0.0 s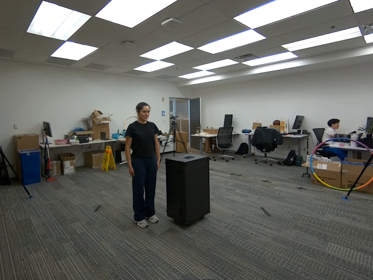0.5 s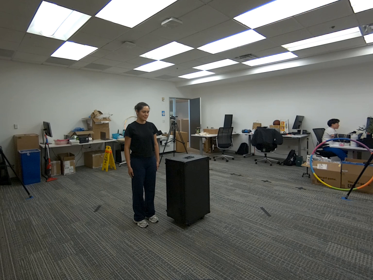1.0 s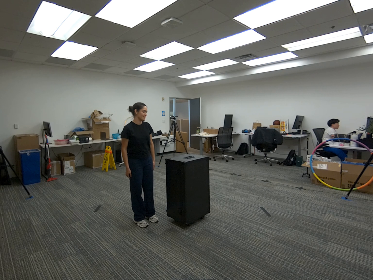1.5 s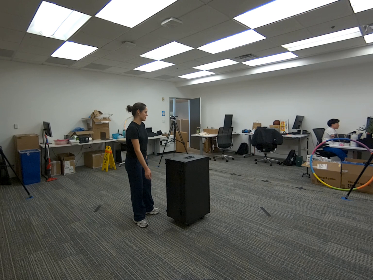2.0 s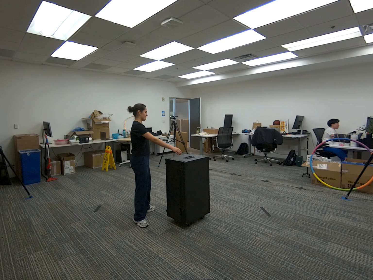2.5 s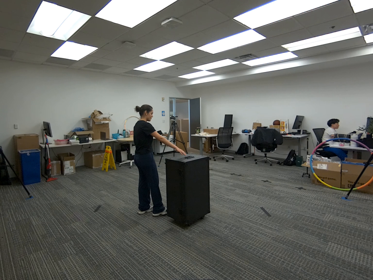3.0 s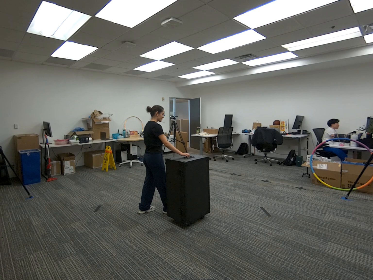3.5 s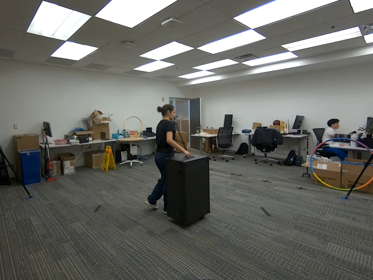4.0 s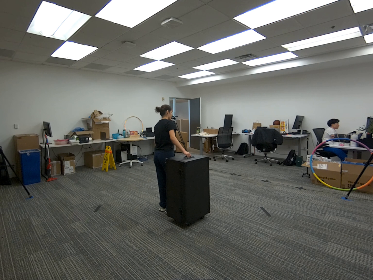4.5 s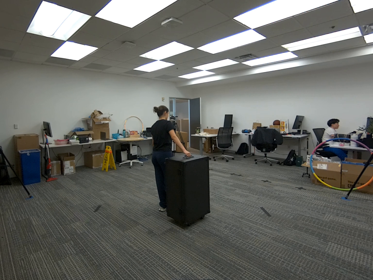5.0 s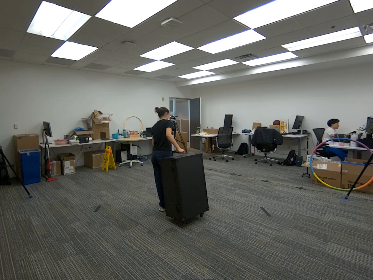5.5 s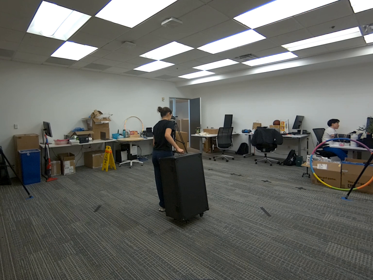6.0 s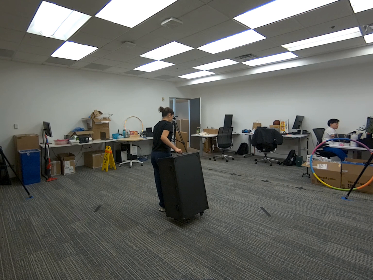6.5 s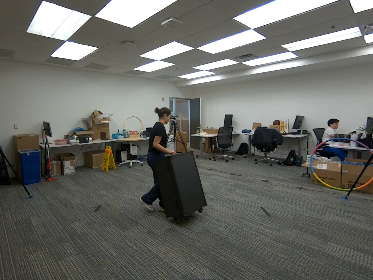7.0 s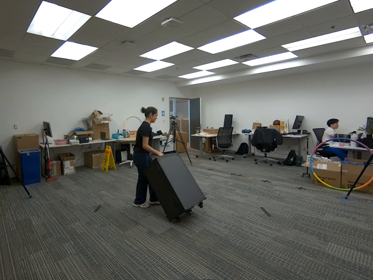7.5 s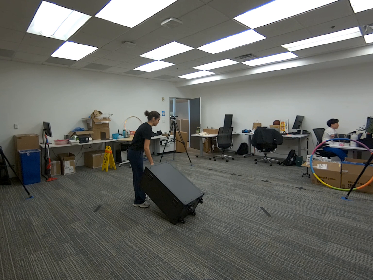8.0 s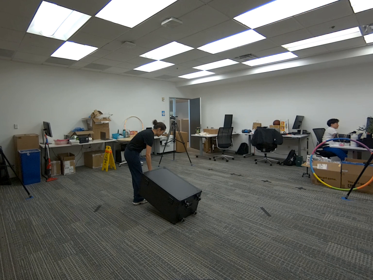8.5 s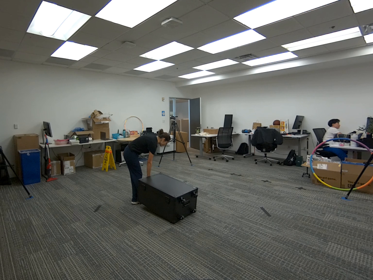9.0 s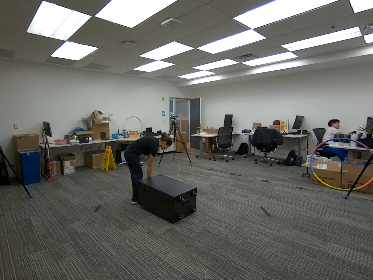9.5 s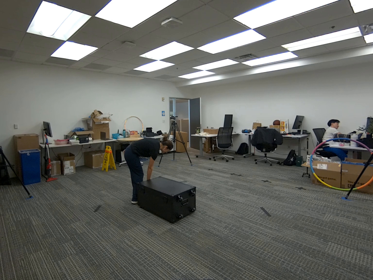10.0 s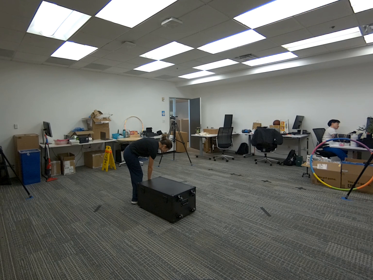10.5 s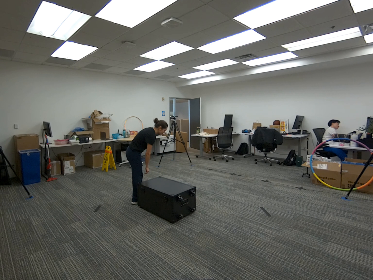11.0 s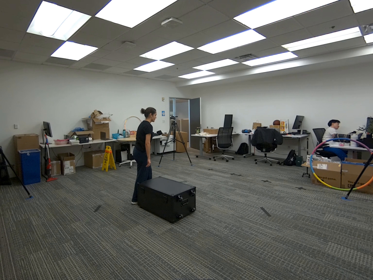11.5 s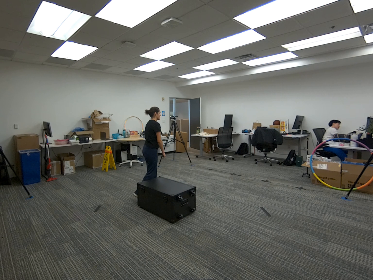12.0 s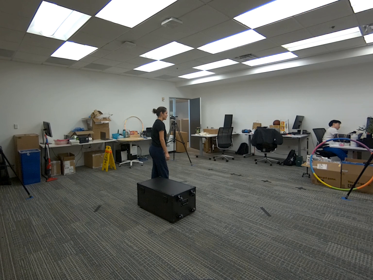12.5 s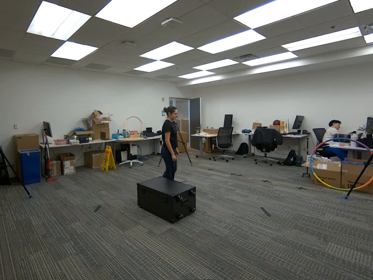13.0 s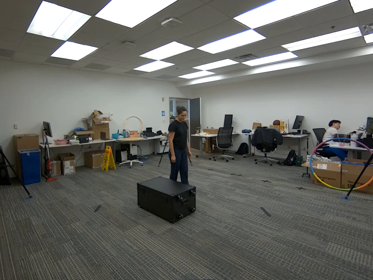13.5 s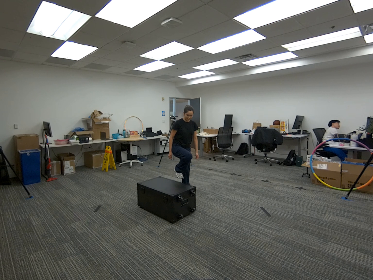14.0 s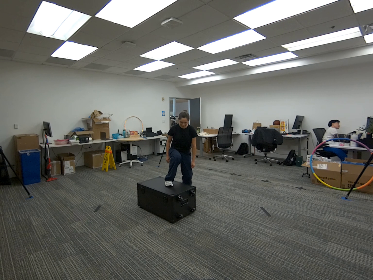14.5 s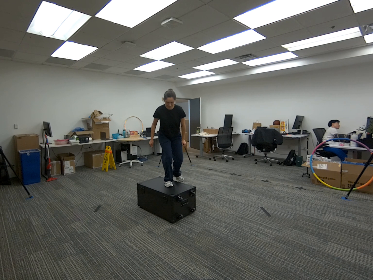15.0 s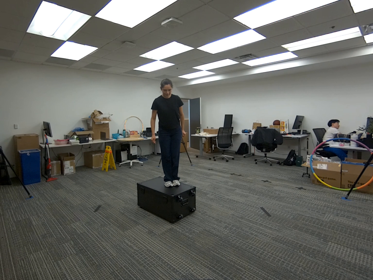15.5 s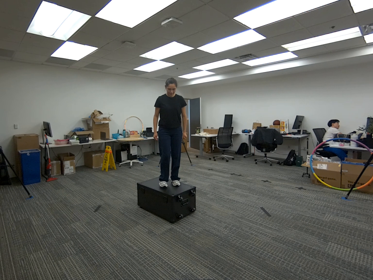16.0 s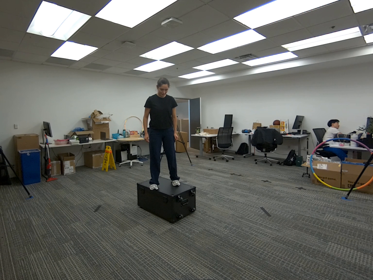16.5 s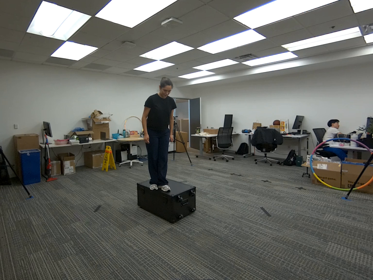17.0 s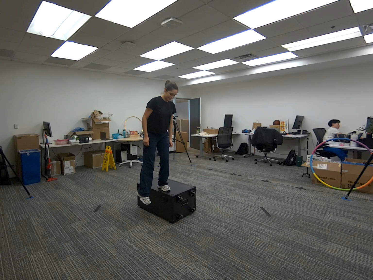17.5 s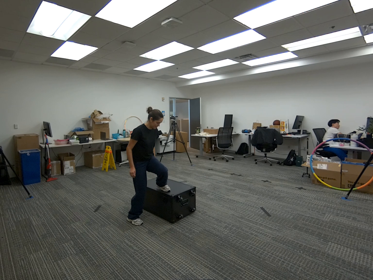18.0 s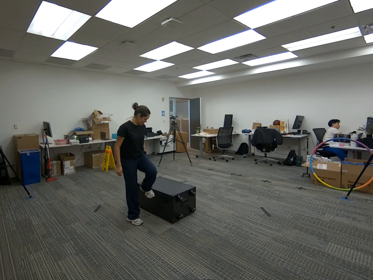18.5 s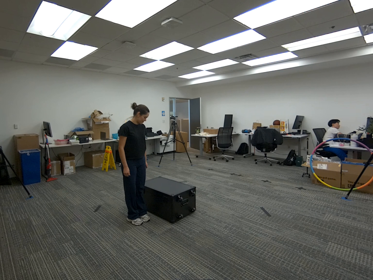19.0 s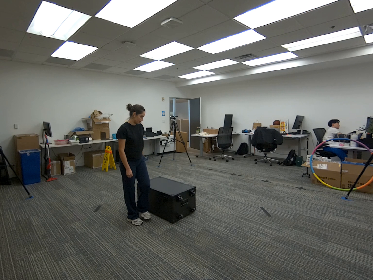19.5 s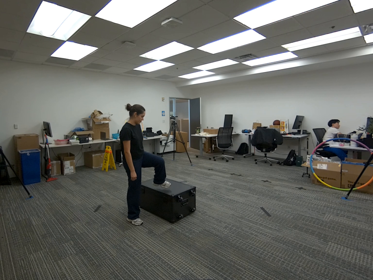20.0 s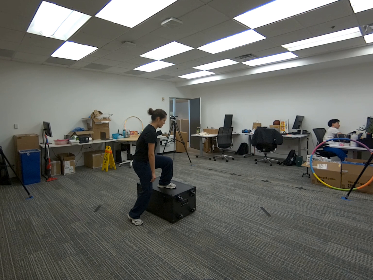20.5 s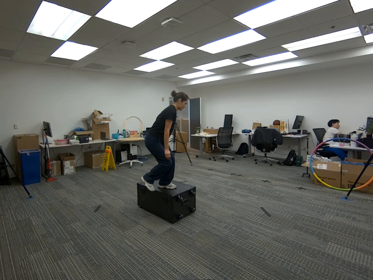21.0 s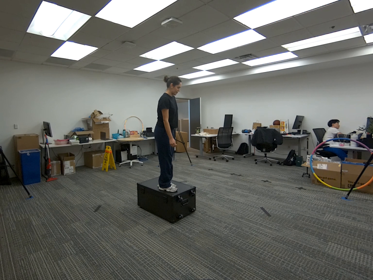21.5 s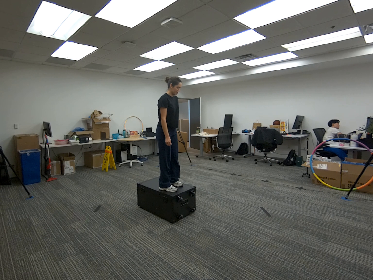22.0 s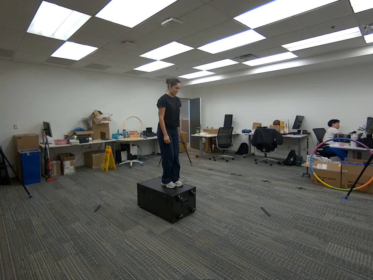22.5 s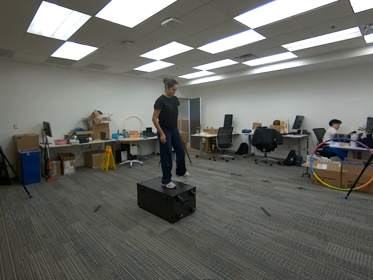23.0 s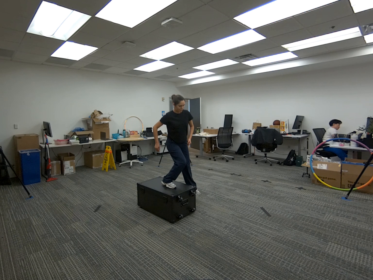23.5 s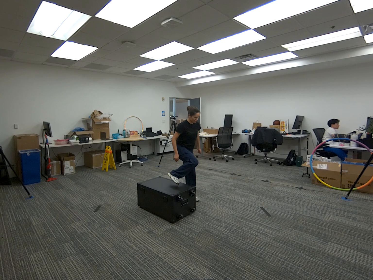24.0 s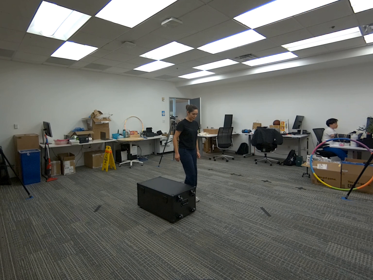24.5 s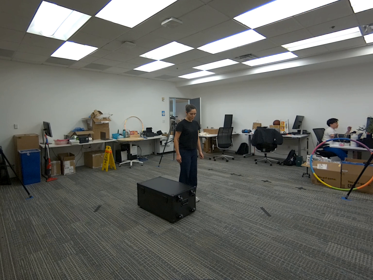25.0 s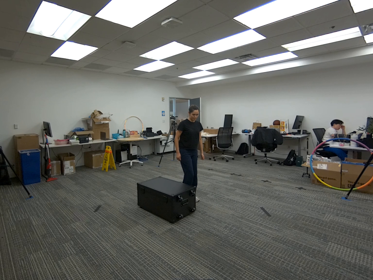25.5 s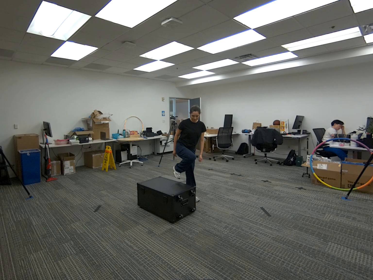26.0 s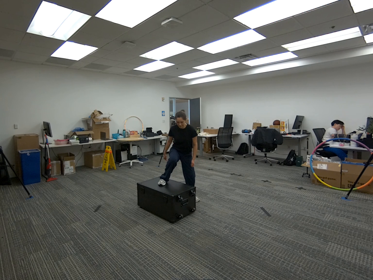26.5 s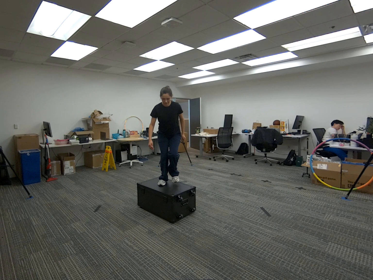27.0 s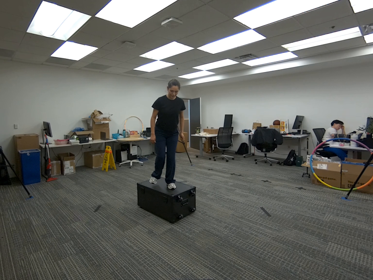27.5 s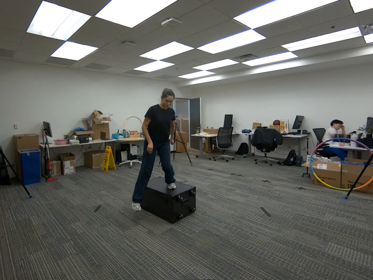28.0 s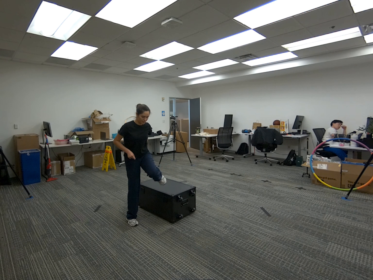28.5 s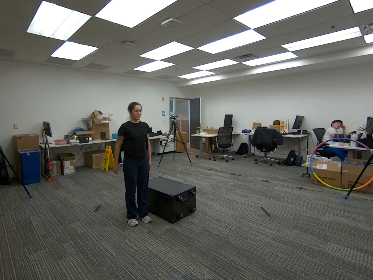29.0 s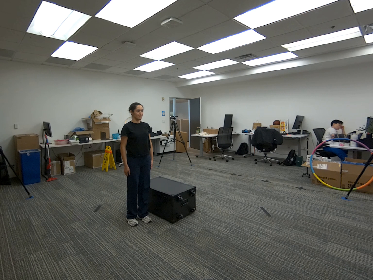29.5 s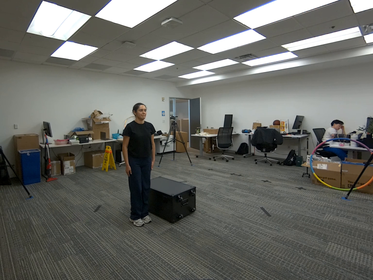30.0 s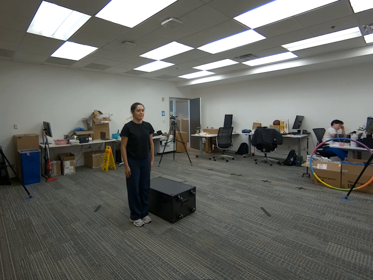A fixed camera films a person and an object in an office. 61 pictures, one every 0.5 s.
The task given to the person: Walk over to the G1 Box and place the box on its side and proceed to step up the box and then step down.
